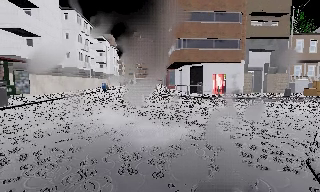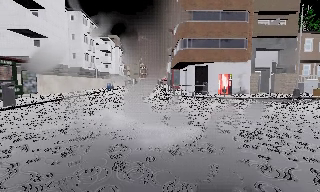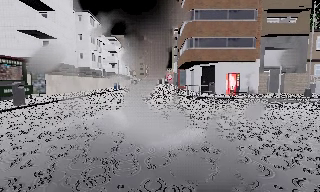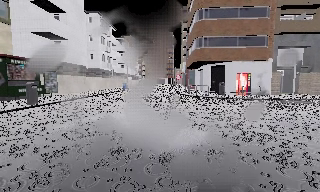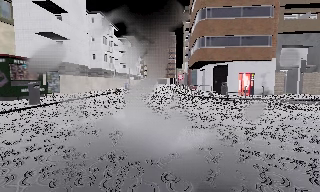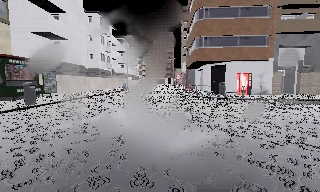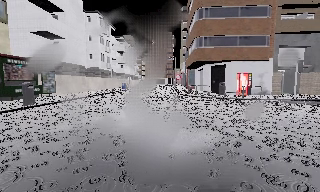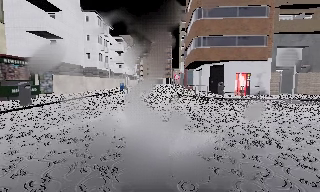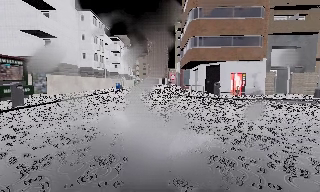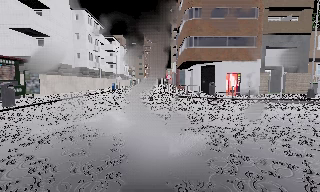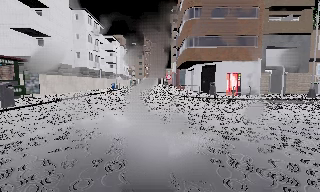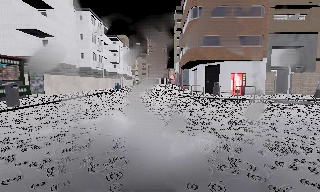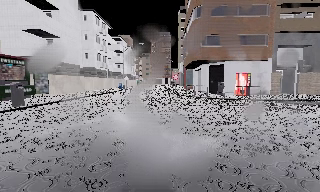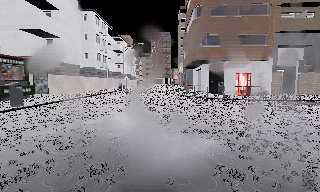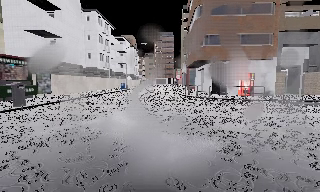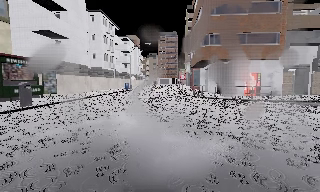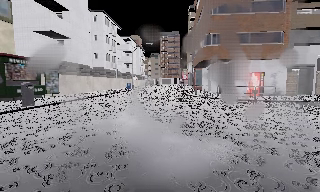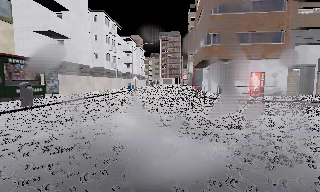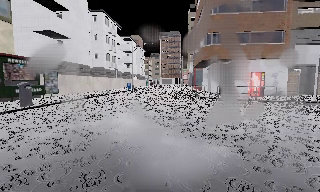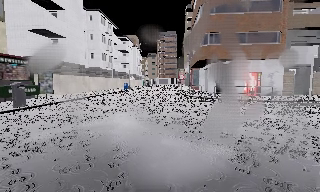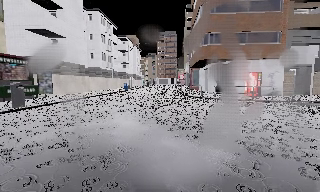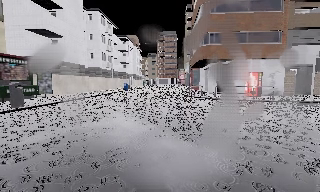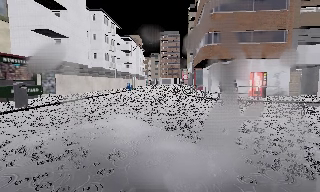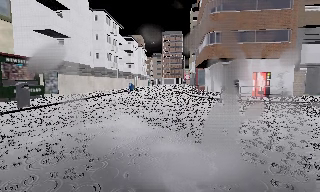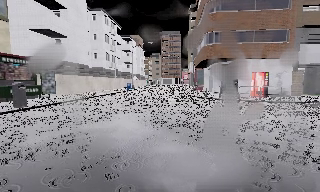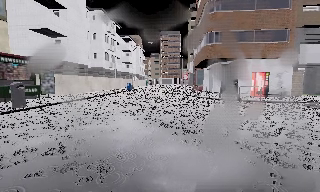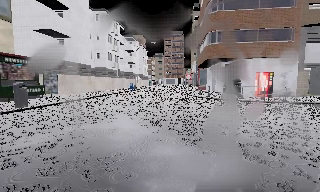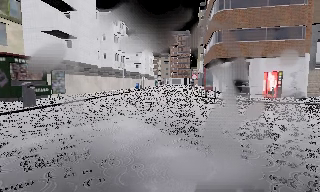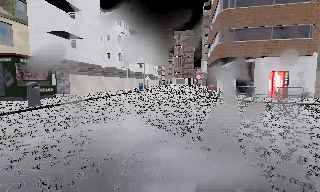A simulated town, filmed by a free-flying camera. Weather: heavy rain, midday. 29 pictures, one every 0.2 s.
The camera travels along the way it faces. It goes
forward.
0.0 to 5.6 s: The camera swings to its left by about 15 degrees, and the scene slides to the right. It travels forward, about 2 m, so what stands in front looms larger.
The film runs forward here.
